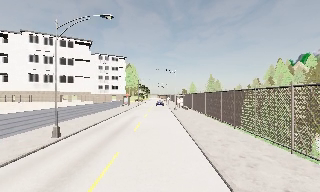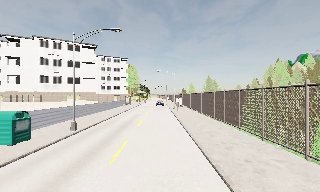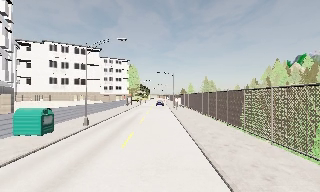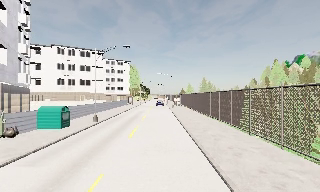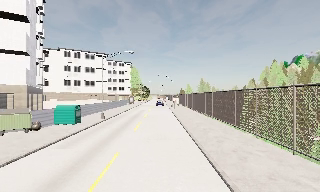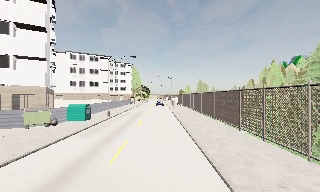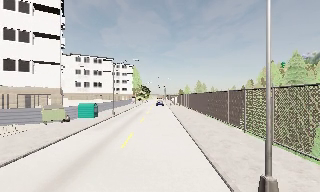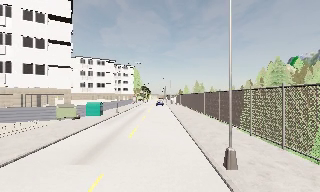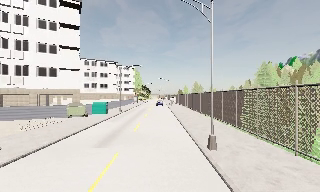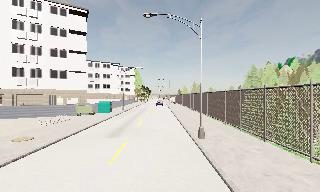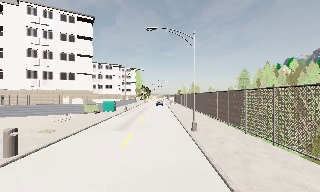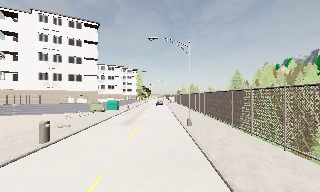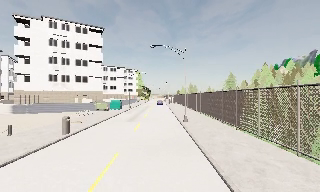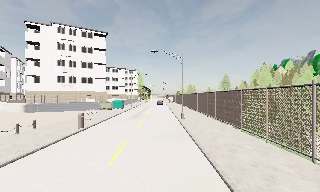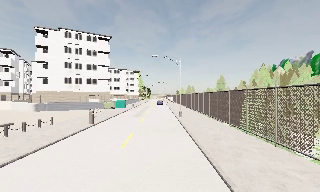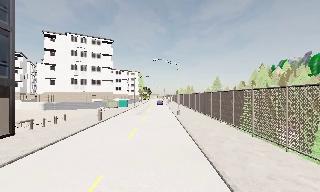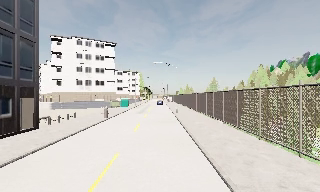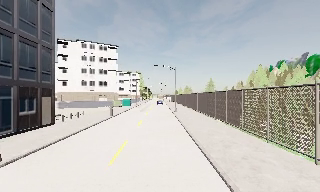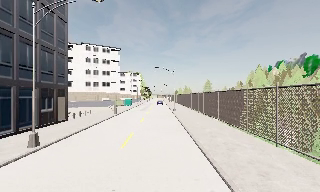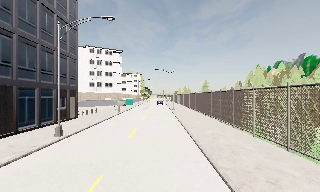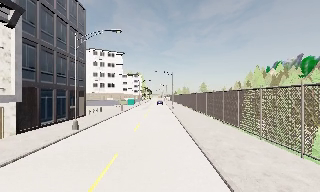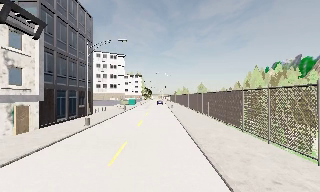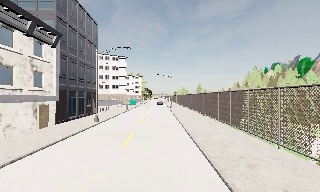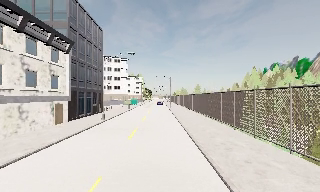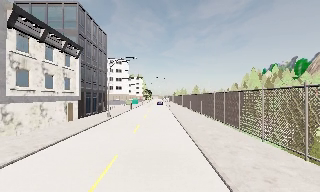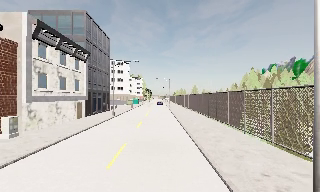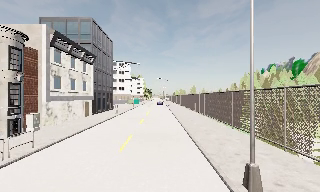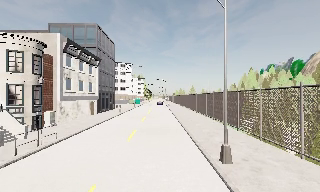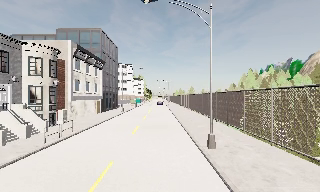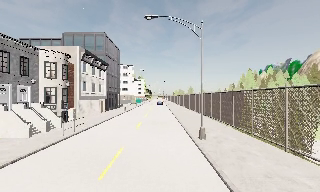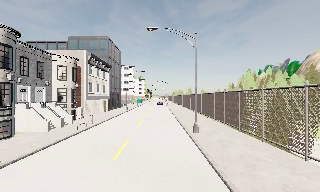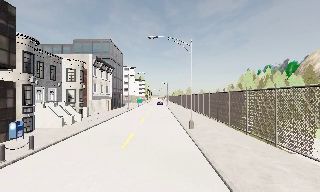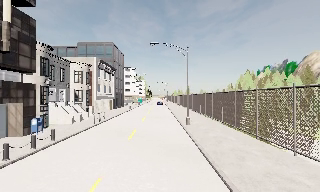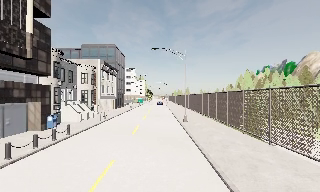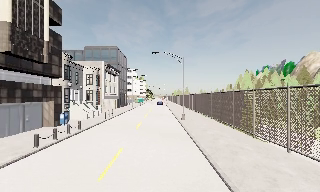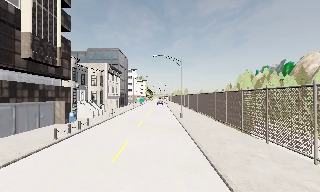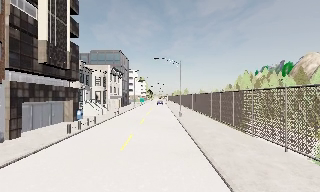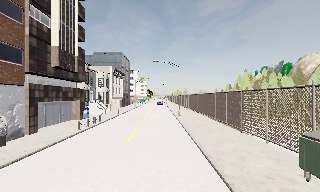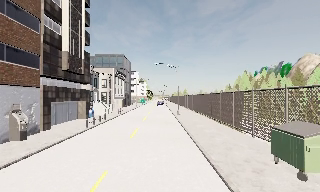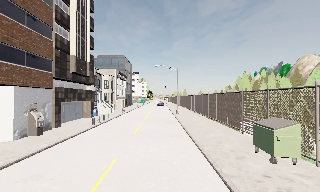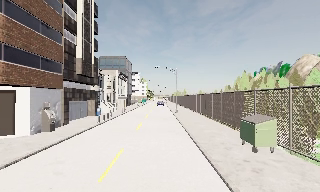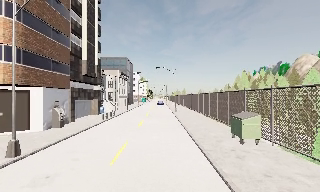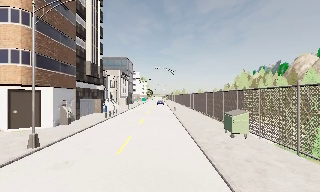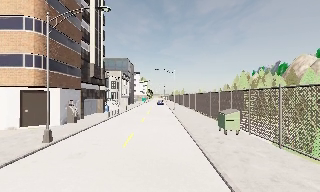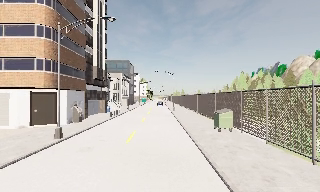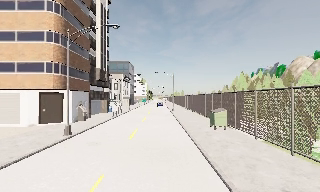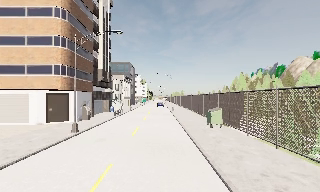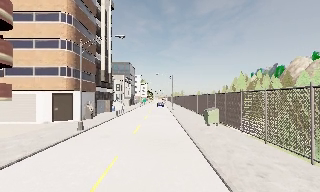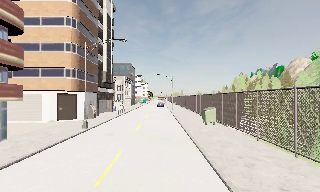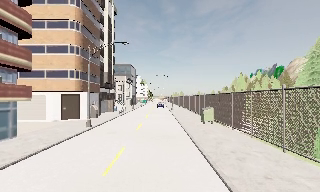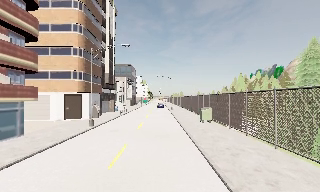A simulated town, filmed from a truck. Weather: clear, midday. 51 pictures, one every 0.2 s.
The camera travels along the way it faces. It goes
backward.
0.0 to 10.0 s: The camera travels backward, about 85 m, so what stands in front gets smaller. It loses speed.
The film runs backward here.
